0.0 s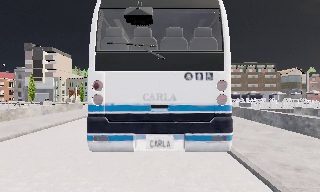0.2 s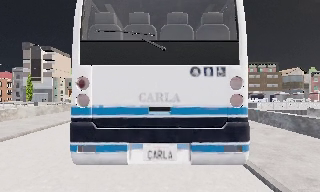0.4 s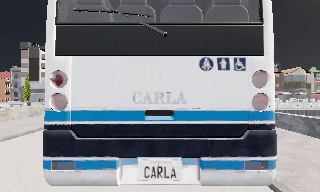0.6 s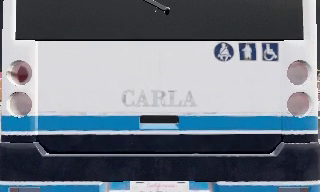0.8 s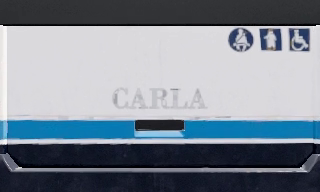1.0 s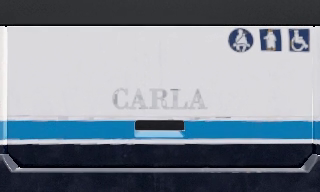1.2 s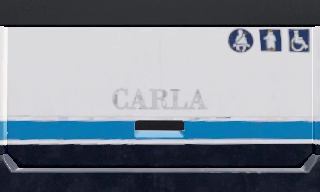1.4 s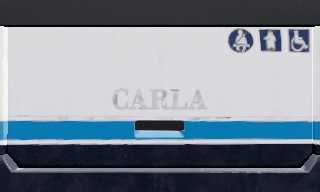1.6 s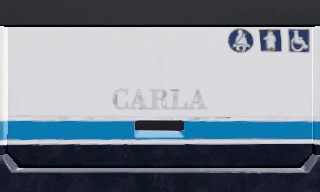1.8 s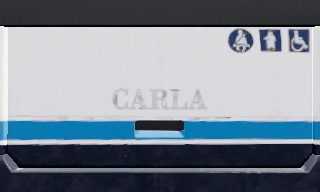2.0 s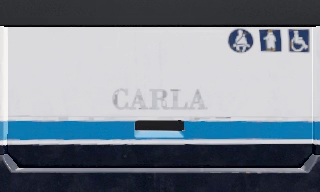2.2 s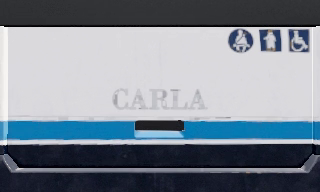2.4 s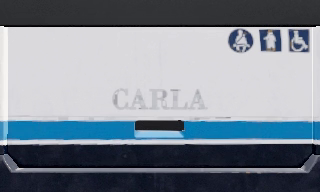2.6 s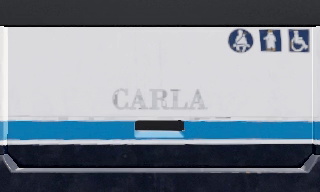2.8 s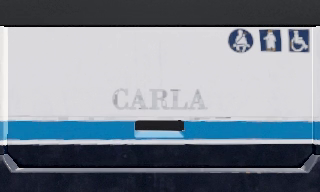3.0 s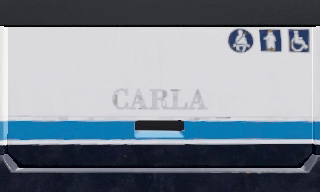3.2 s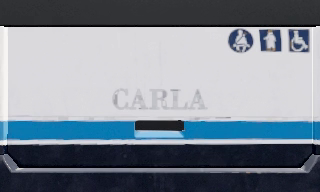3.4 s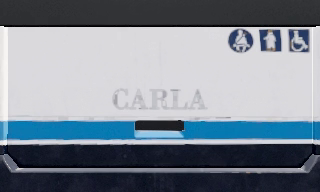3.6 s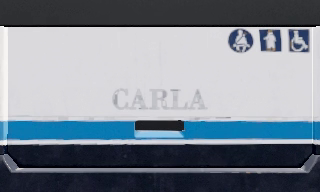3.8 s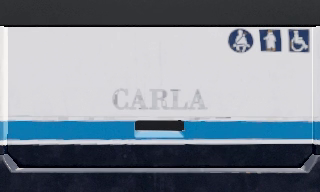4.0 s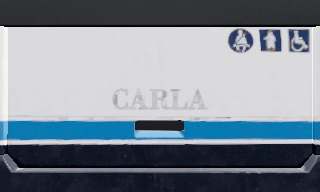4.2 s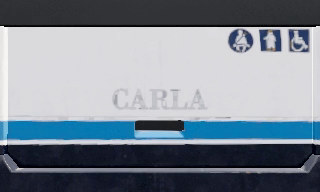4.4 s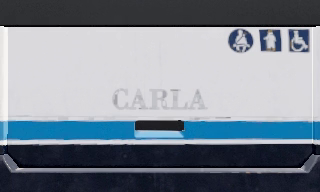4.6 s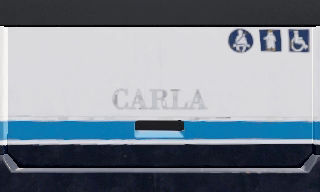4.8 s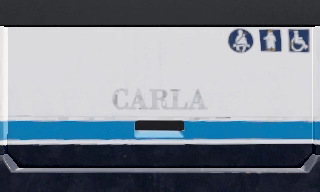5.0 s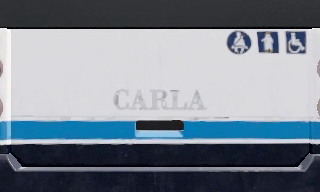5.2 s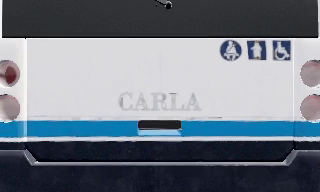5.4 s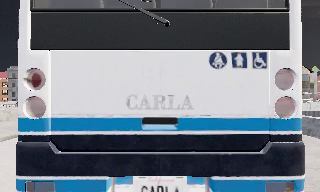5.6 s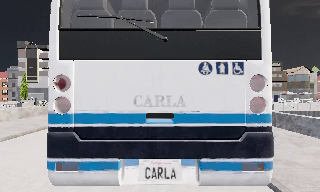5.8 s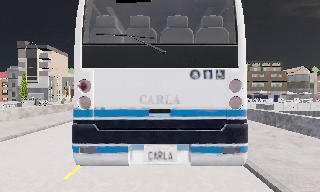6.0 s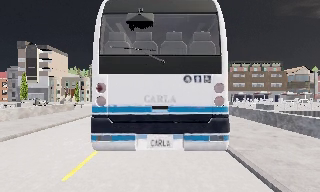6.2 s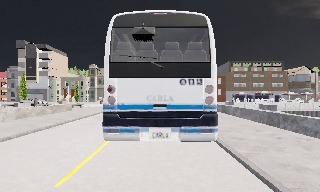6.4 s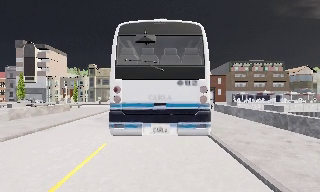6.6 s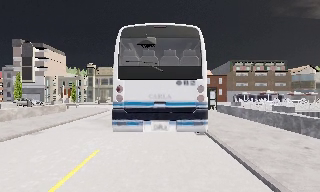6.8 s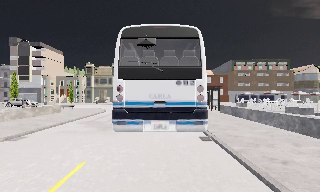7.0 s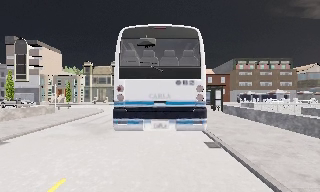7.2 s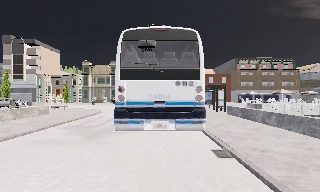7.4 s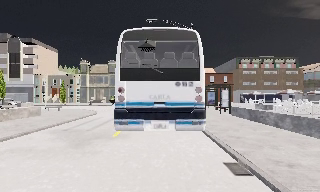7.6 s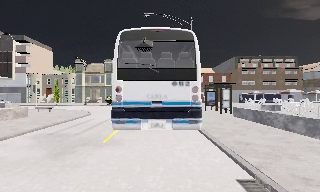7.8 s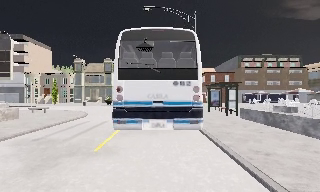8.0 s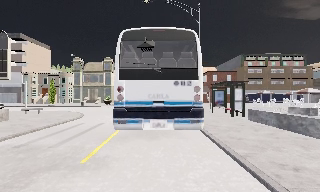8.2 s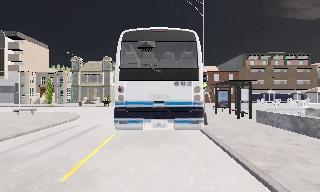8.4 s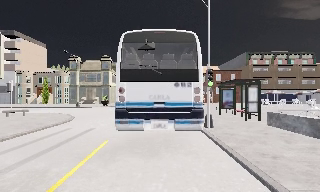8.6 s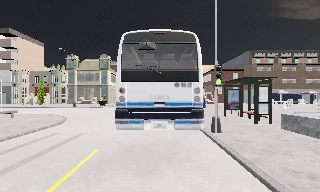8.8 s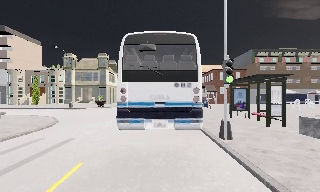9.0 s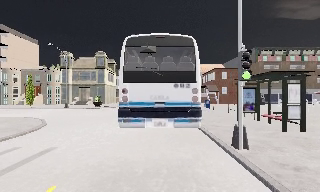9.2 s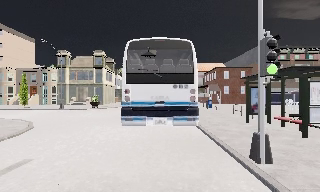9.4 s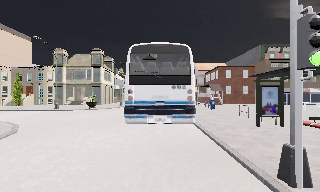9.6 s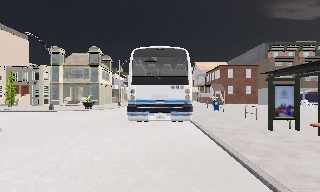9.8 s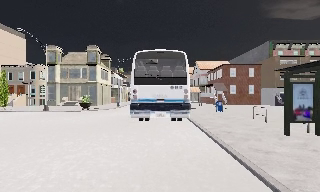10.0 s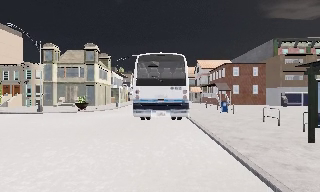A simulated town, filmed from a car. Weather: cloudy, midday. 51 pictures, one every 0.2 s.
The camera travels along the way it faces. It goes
forward.
0.0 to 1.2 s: The camera travels forward, about 2 m, so what stands in front looms larger. It loses speed.
1.2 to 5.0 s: The camera keeps its place and its aim.
5.0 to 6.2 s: The camera shifts only a little, or ends up much as it began.
6.2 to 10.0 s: The camera travels forward, about 17 m, so what stands in front looms larger.
The film runs forward here.
